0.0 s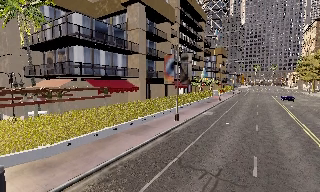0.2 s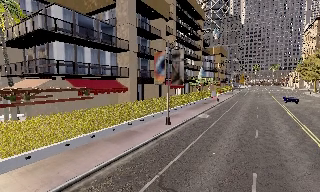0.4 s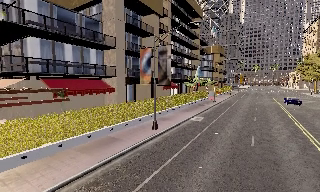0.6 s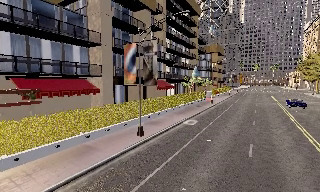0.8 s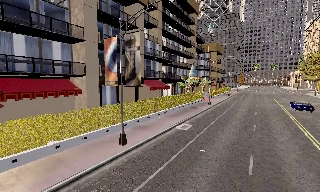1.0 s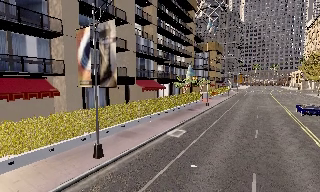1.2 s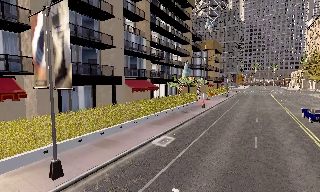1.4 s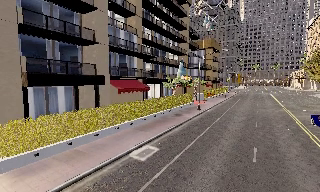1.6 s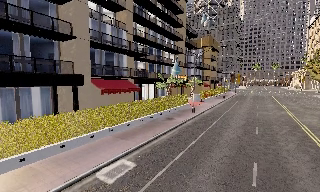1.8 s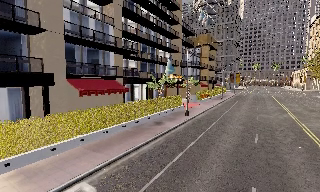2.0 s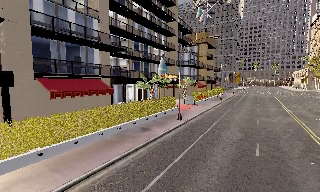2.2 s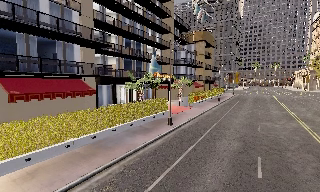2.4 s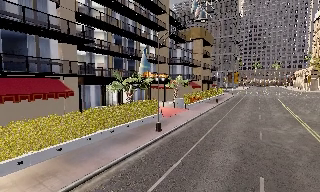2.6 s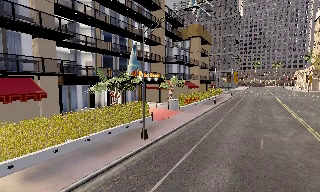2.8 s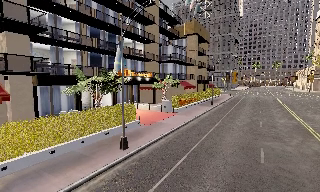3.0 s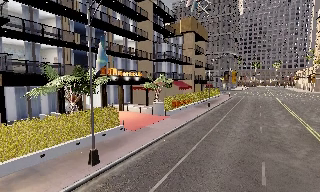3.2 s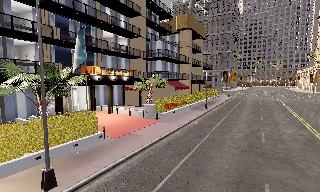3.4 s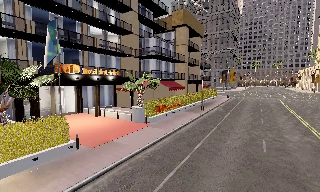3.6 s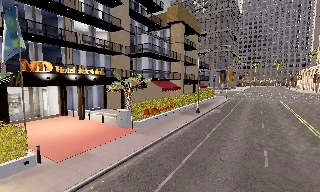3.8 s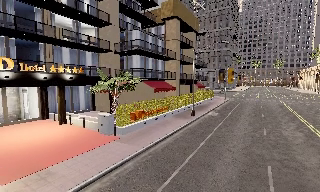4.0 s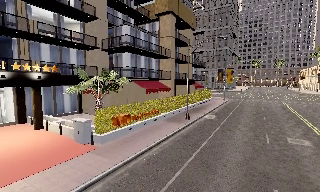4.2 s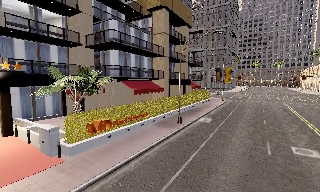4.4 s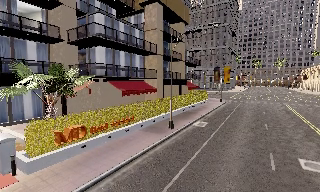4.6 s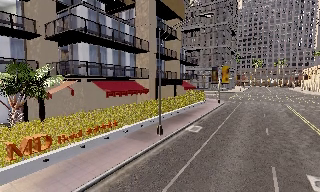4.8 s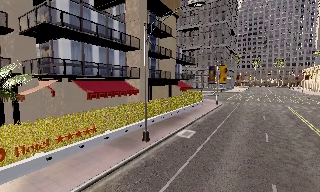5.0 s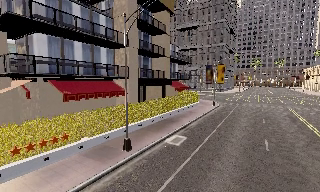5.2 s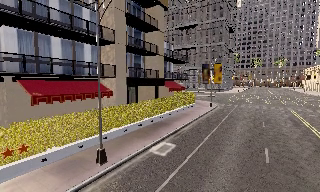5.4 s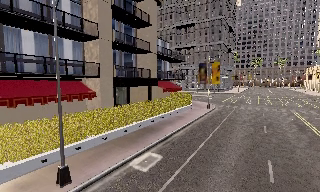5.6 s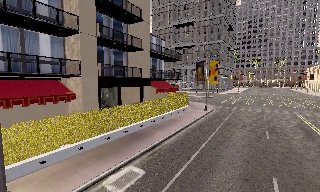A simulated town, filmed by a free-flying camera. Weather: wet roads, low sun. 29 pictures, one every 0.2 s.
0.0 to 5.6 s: The camera travels forward and to its right, about 55 m, so what stands in front looms larger.
The film runs backward here.
